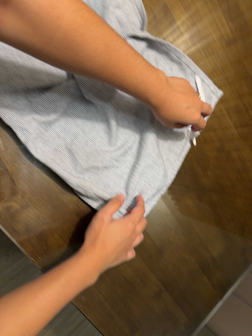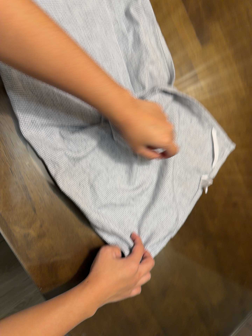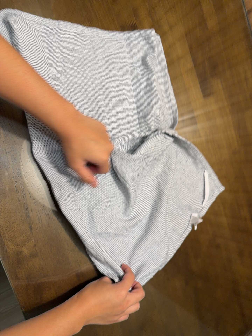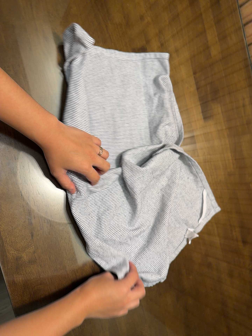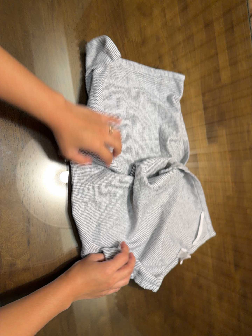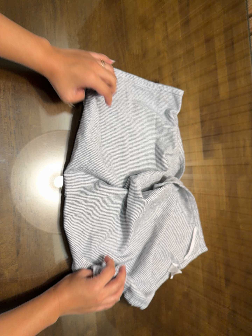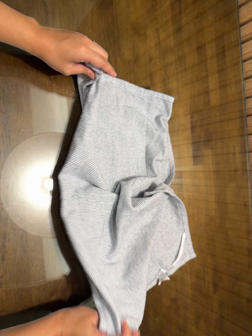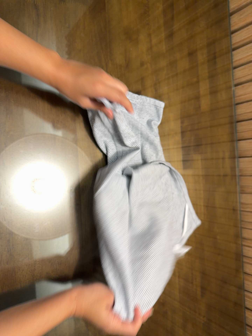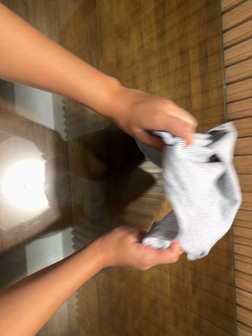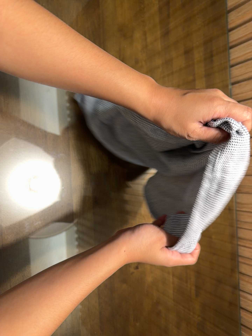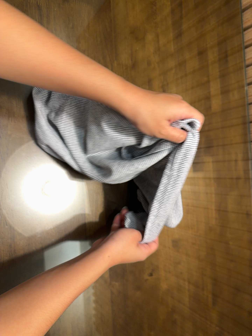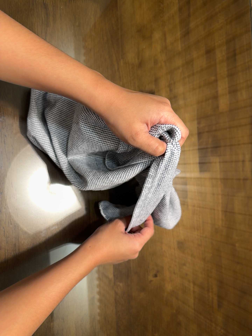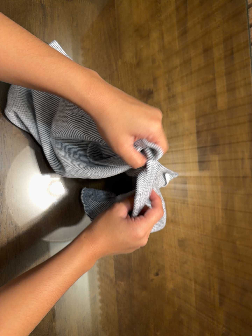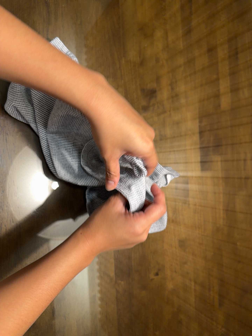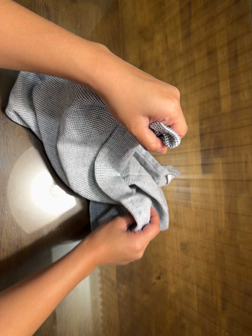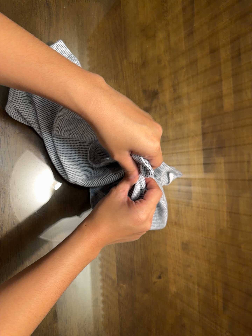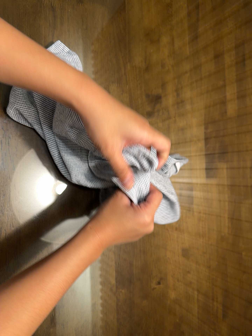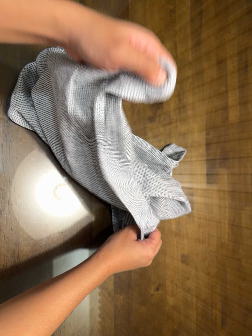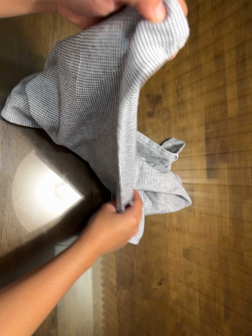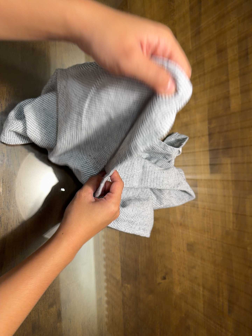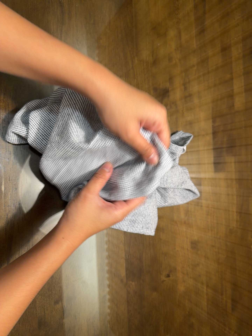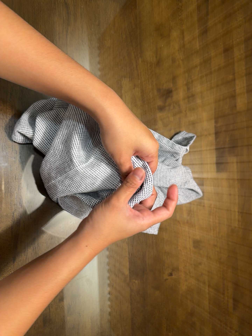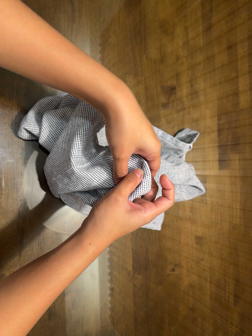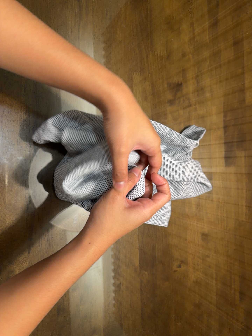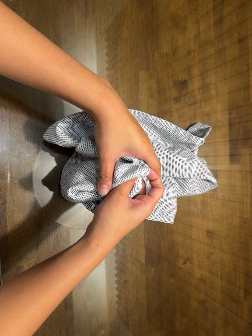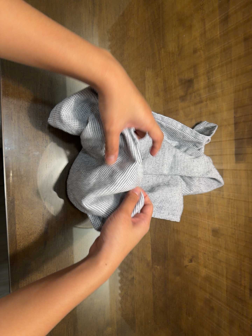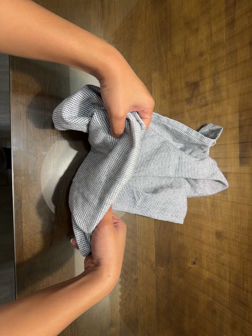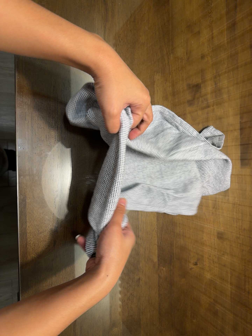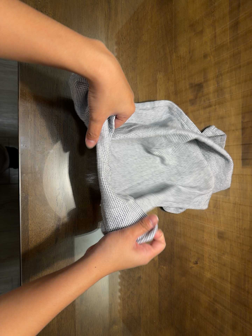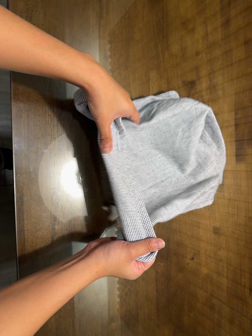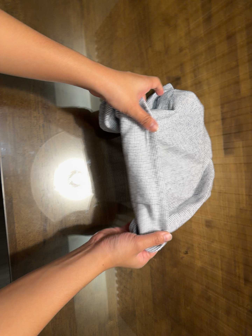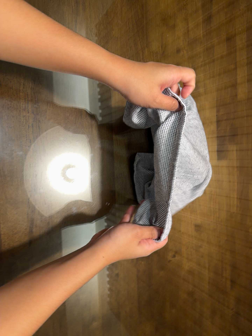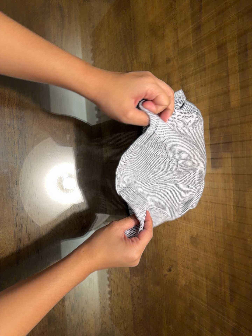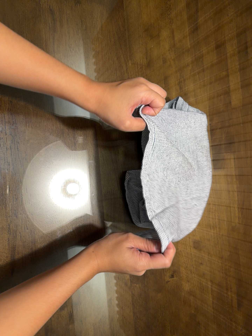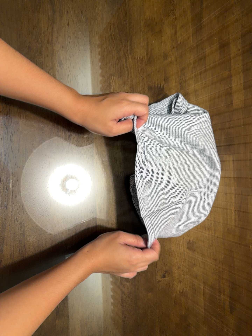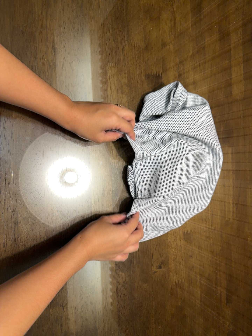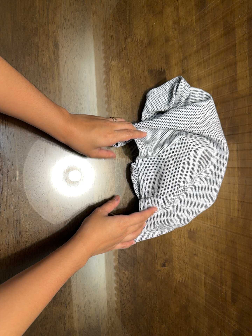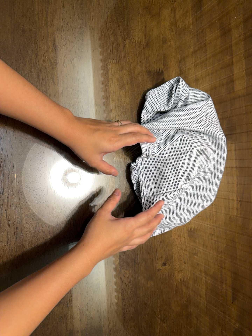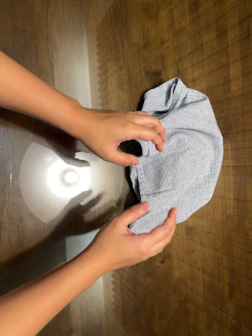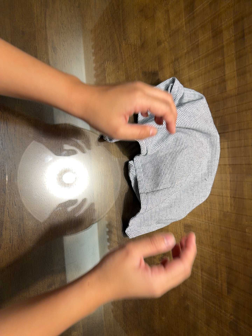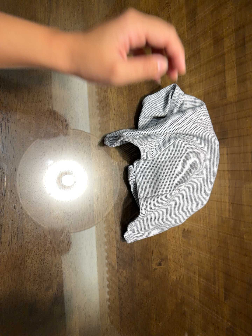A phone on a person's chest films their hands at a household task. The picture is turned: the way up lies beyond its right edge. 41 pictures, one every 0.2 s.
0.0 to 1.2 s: The camera pans to its right by about 10 degrees. It travels to its left, toward the top of its view and backward, about 14 cm. Its aim tips toward the top of its view by about 20 degrees, and the scene shifts downward. It rolls about its line of sight by about 30 degrees, and the scene rotates clockwise.
1.2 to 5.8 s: The camera shifts only a little, or ends up much as it began.
5.8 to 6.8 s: The camera travels to its right, about 9 cm, so close, fixed things drift to the left.
6.8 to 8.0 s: The camera shifts only a little, or ends up much as it began.
The film runs backward here.
